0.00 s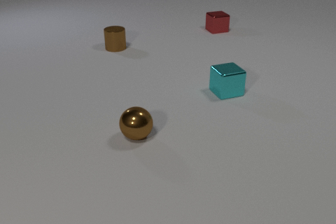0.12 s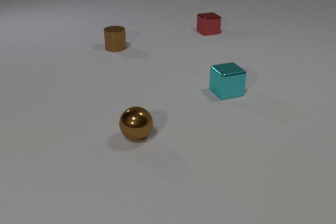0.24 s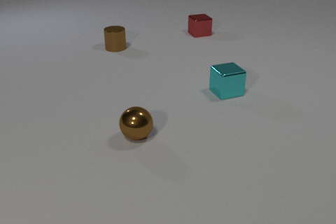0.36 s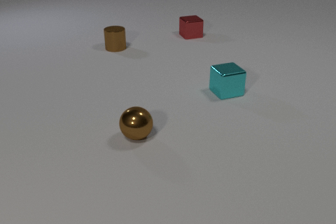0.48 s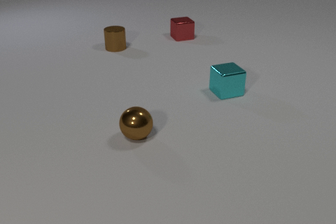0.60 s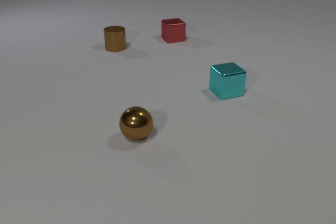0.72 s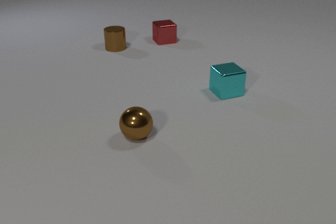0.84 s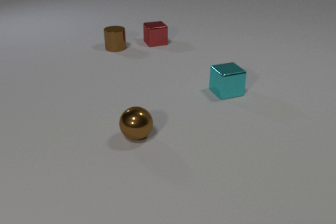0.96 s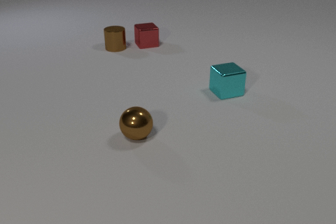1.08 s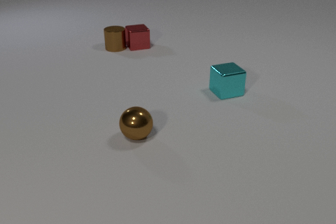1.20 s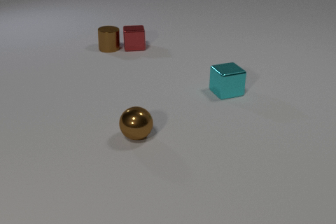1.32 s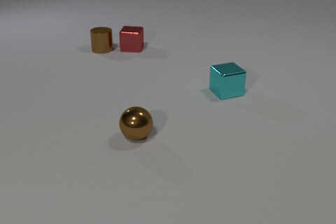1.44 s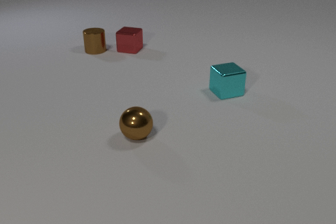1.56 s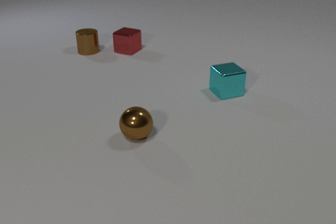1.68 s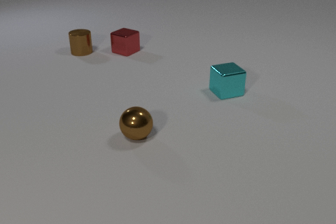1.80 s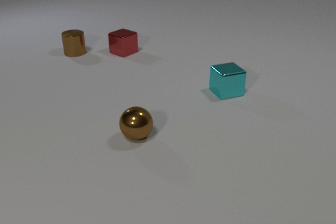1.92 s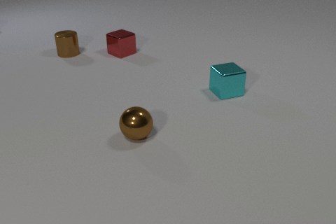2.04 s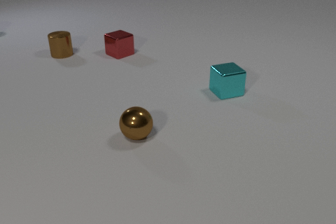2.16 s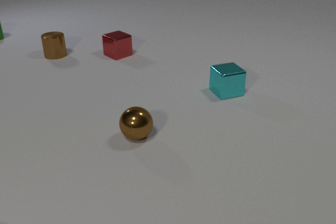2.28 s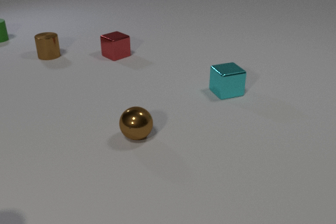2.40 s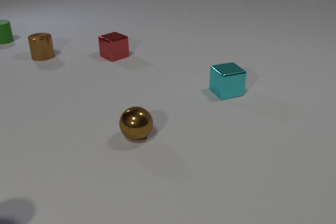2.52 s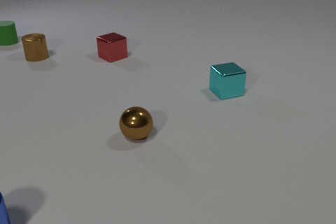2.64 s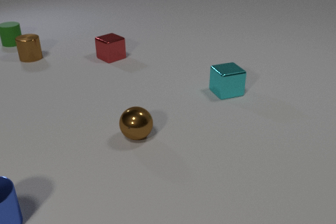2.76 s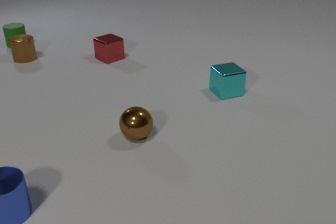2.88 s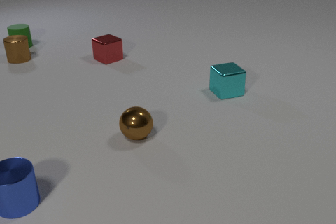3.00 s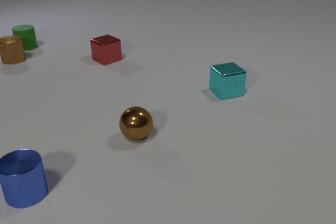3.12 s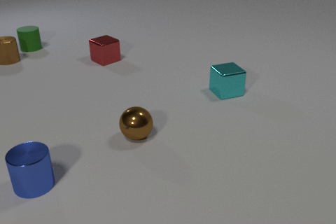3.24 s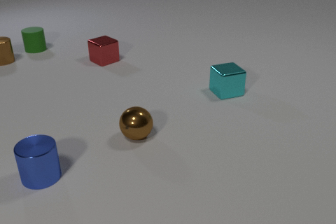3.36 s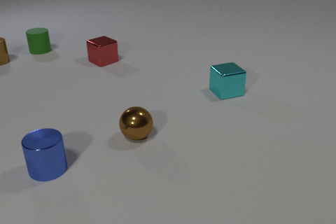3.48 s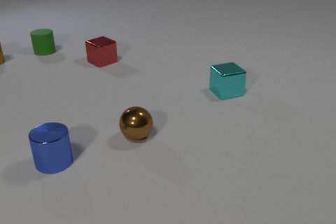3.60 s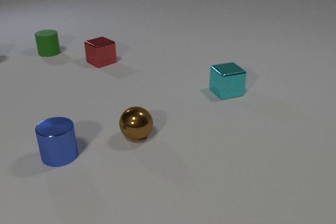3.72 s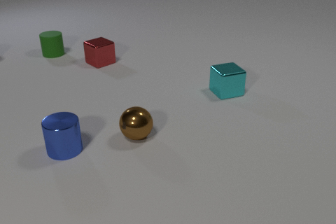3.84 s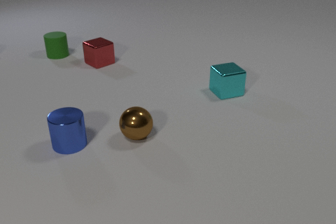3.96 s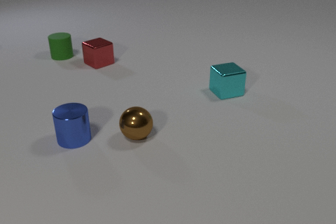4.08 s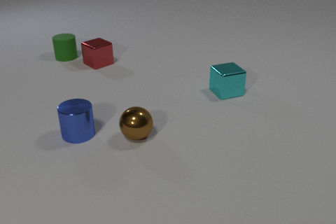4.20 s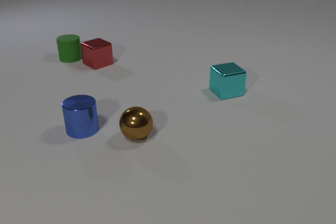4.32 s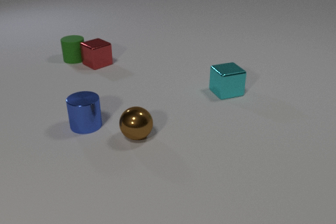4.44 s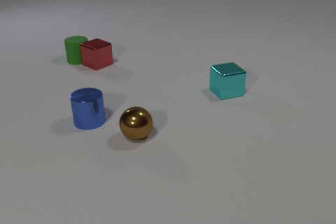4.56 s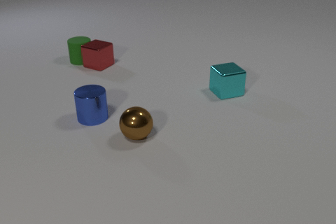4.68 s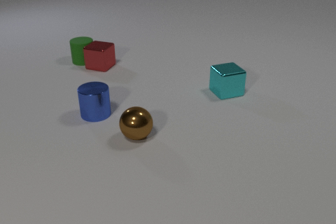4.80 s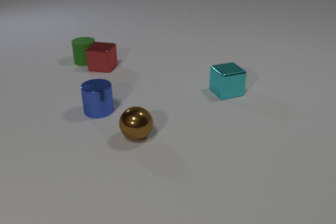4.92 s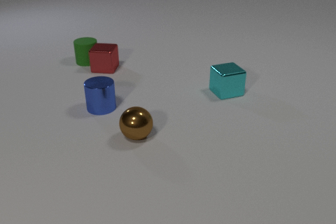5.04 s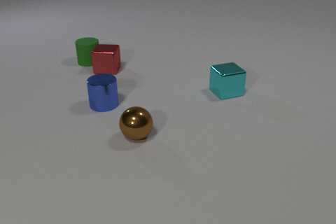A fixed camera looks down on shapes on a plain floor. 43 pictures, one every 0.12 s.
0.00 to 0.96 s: The red metal cube slides to the left and toward the camera.
0.96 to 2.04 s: The red metal cube slides to the left and toward the camera, spins so that its near face slides to the left, clockwise seen from above. The brown metal cylinder slides to the left. The red metal cube and the brown metal cylinder collide.
2.04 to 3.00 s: The red metal cube slides toward the camera and to the left. The brown metal cylinder slides to the left. The green rubber cylinder comes in at the left edge, slides toward the camera and to the right. The blue metal cylinder comes in at the left edge, slides away from the camera and to the right.
3.00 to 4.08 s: The red metal cube slides toward the camera and to the left. The brown metal cylinder slides to the left, leaves at the left edge. The green rubber cylinder slides toward the camera and to the right. The blue metal cylinder slides away from the camera and to the right.
4.08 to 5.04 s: The red metal cube slides toward the camera and to the right, spins so that its near face slides to the right, counterclockwise seen from above. The green rubber cylinder slides to the right and toward the camera. The blue metal cylinder slides away from the camera and to the right. The red metal cube and the green rubber cylinder collide.
Are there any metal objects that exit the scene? yes.
Are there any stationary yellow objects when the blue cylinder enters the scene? no.
How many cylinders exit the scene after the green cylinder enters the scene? 1.
